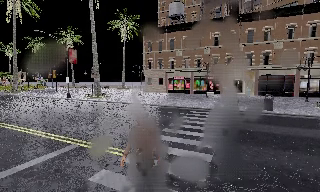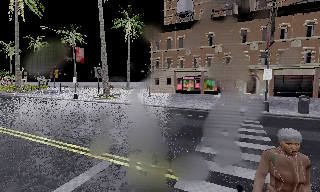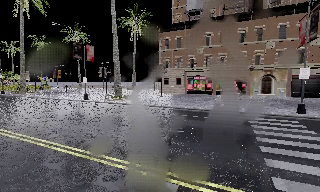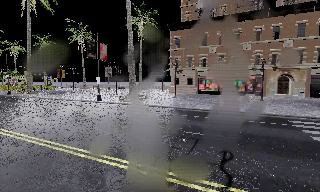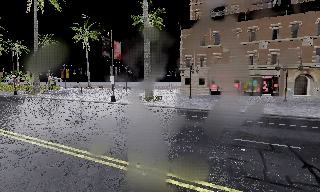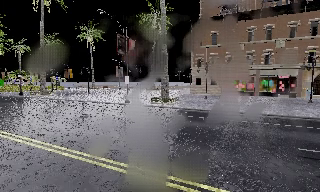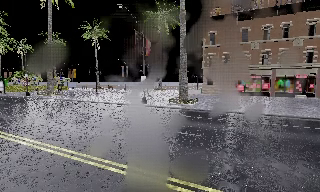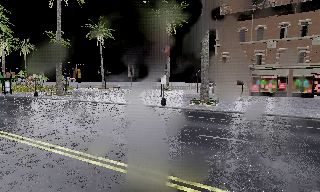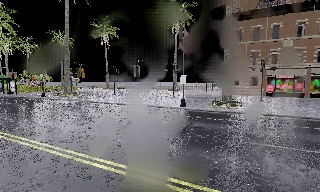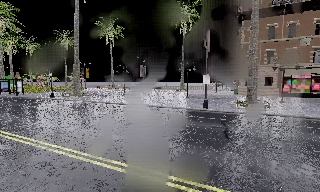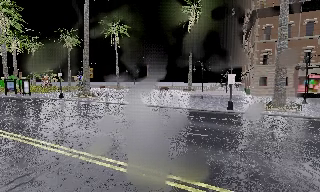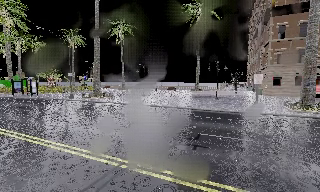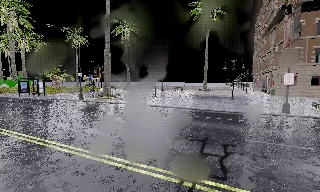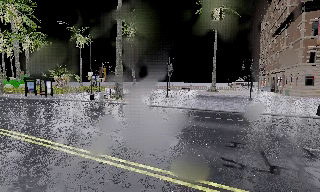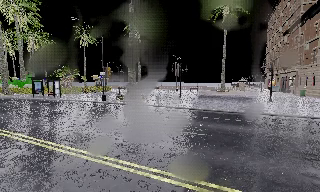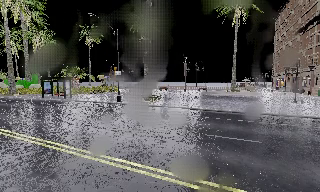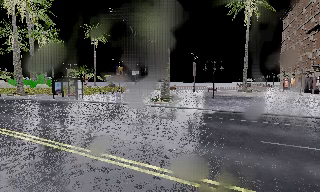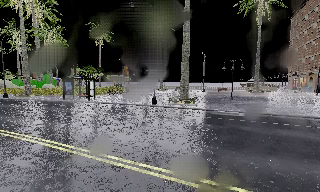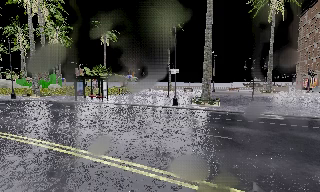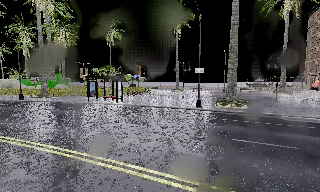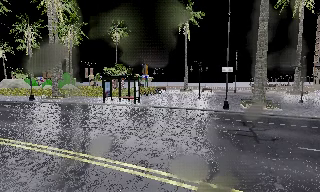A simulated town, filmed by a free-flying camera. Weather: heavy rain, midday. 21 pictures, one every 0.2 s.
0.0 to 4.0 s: The camera travels to its left and forward, about 40 m, so close, fixed things drift to the right.
The film runs backward here.
